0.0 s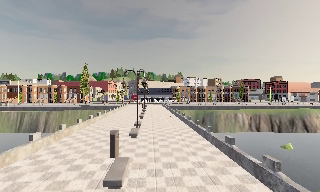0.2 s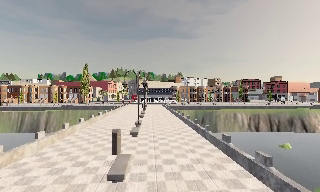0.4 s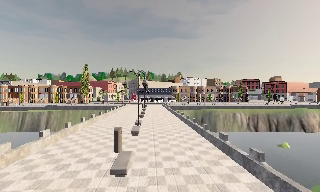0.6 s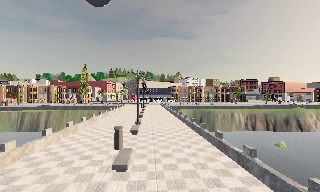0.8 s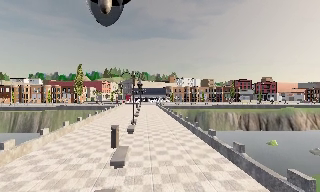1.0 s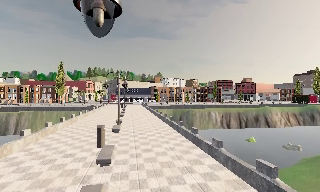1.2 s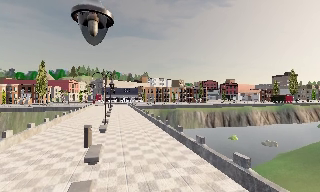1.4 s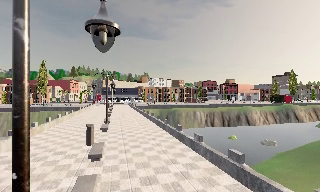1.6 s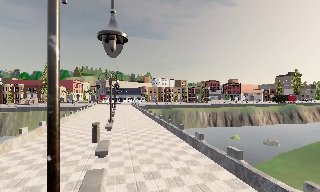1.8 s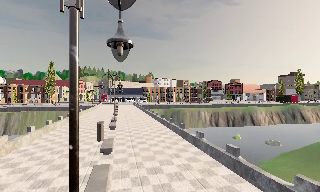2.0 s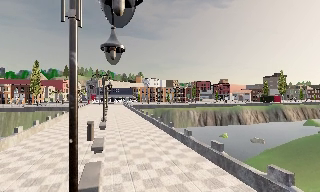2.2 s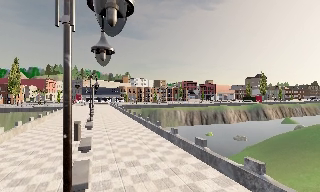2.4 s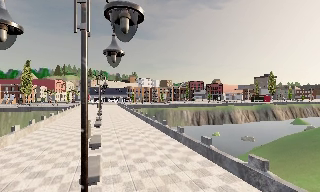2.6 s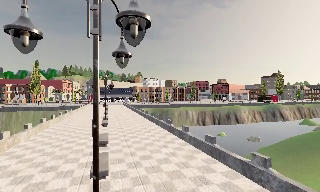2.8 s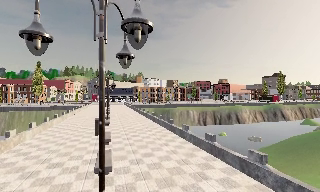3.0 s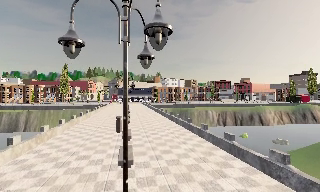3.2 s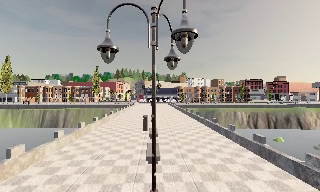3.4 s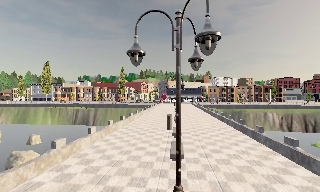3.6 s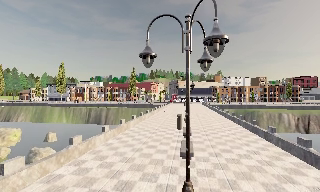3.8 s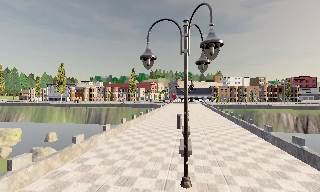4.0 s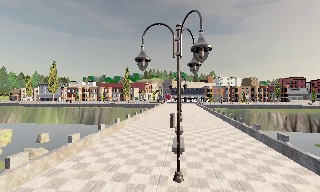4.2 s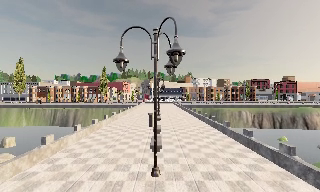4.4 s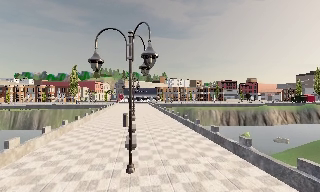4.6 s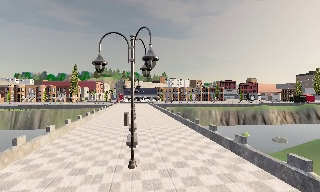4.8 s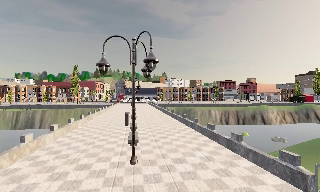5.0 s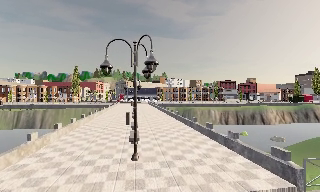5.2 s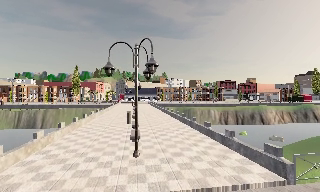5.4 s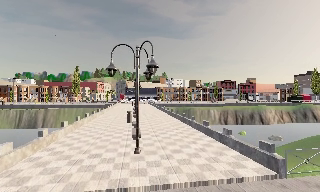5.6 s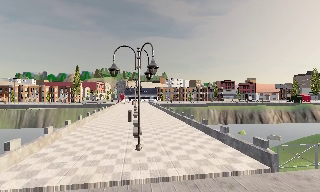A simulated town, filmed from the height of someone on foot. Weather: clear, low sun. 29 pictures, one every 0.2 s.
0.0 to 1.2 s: The camera pans to its right, which is clockwise from overhead, by about 10 degrees. It travels backward, about 2 m, so what stands in front gets smaller.
1.2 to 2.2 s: The camera travels backward, about 1.5 m, so what stands in front gets smaller.
2.2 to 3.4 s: The scene slides to the right, as the camera pans about 30 degrees to its left. It travels backward, about 1.5 m, so what stands in front gets smaller.
3.4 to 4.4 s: The camera pans to its right, which is clockwise from overhead, by about 15 degrees. It travels backward, about 1.5 m, so what stands in front gets smaller.
4.4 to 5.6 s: The camera travels backward, about 2 m, so what stands in front gets smaller.
The film runs backward here.
